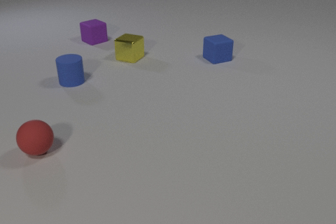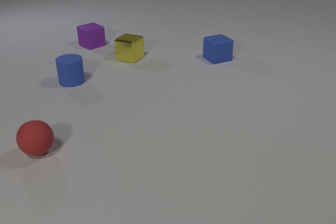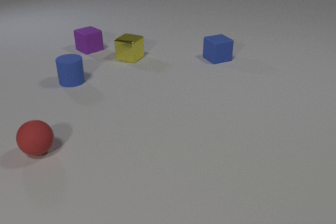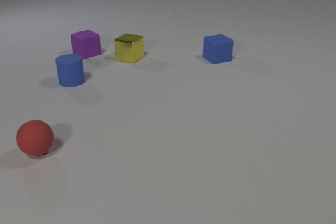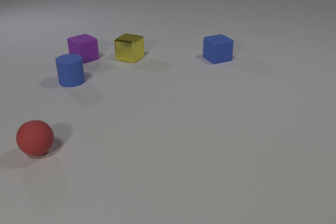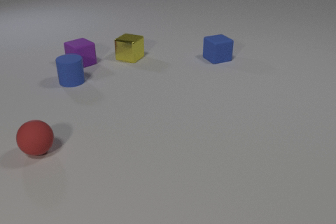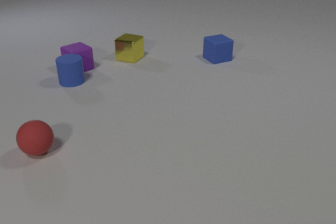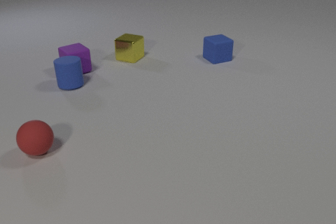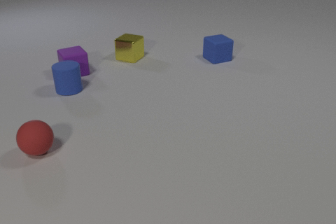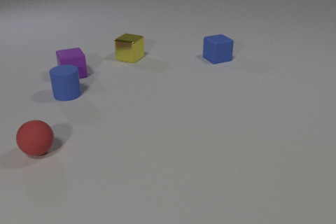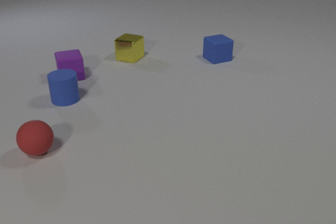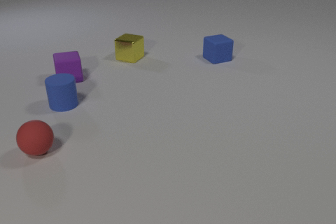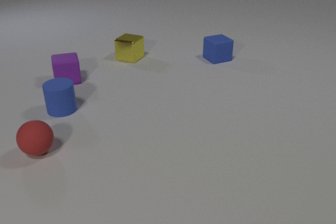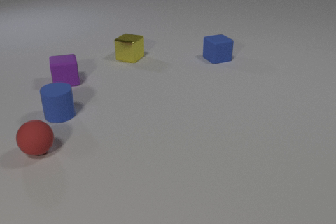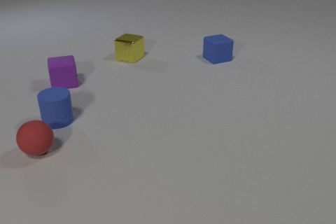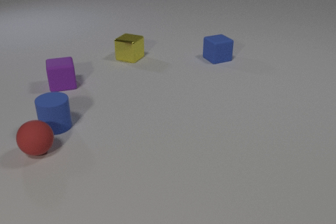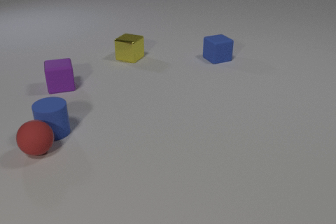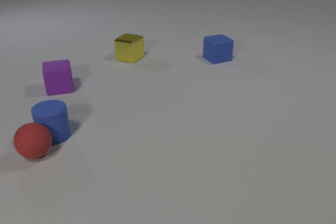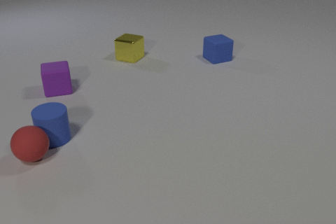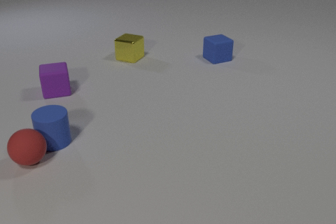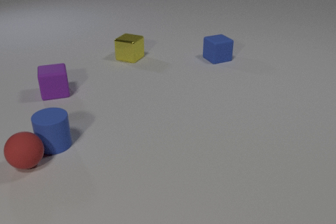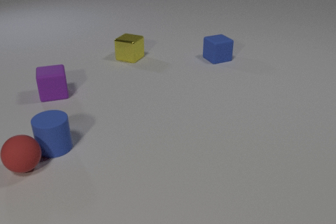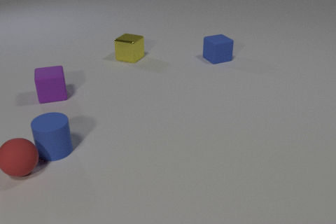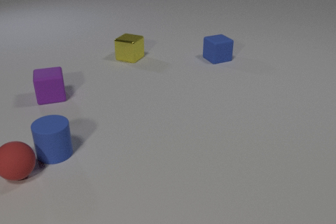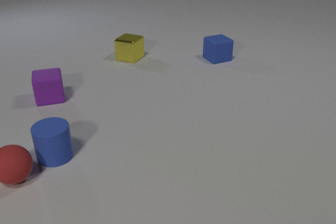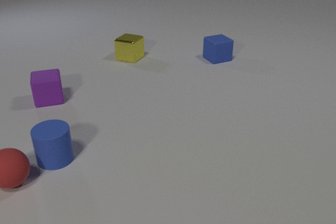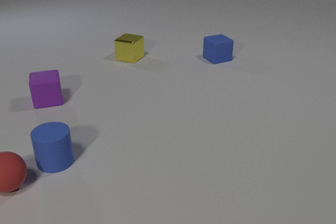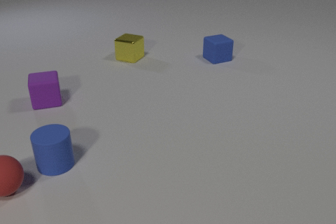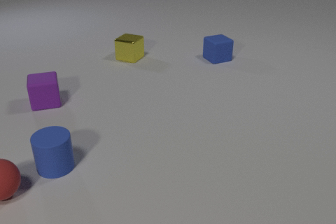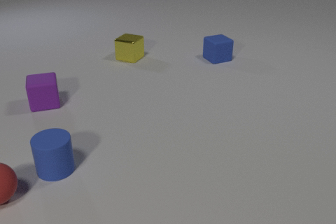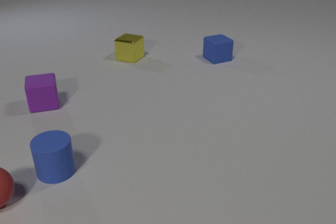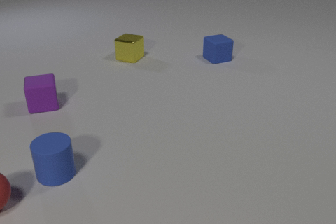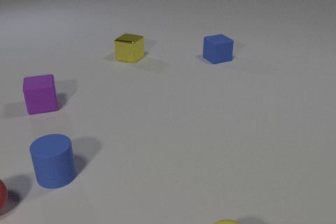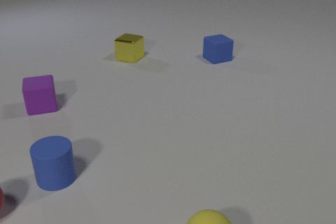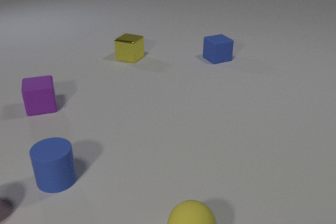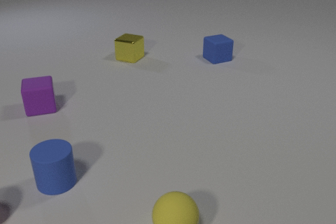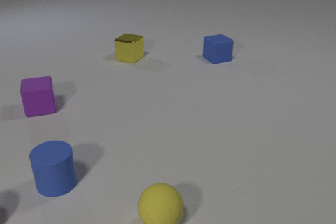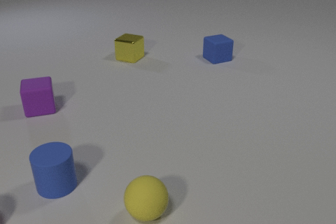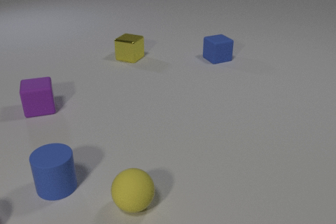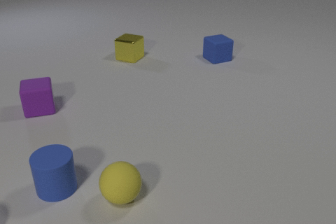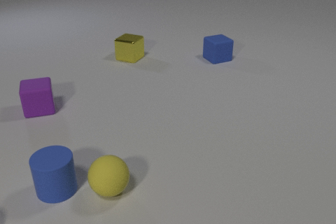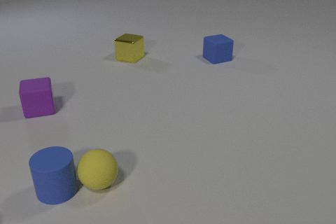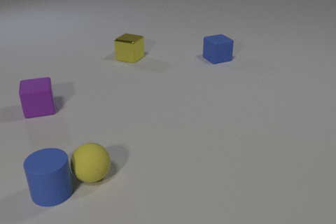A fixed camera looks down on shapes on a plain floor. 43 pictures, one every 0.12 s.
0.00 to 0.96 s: The purple rubber cube slides toward the camera. The blue rubber cylinder slides toward the camera. The purple rubber cube and the blue rubber cylinder collide.
0.96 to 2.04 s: The purple rubber cube slides toward the camera and to the left. The blue rubber cylinder slides toward the camera. The blue rubber cylinder and the red rubber sphere collide.
2.04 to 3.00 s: The purple rubber cube slides toward the camera and to the left. The blue rubber cylinder slides toward the camera. The red rubber sphere rolls toward the camera and to the left.
3.00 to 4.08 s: The purple rubber cube slides toward the camera and to the left. The blue rubber cylinder slides toward the camera. The red rubber sphere rolls toward the camera and to the left. The yellow rubber sphere comes in at the bottom edge, rolls to the left and away from the camera.
4.08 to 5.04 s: The blue rubber cylinder slides toward the camera. The yellow rubber sphere rolls to the left and away from the camera. The blue rubber cylinder and the yellow rubber sphere collide.
How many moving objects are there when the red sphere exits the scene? 3.
Are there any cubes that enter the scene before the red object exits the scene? no.
What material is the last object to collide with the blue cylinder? rubber.
